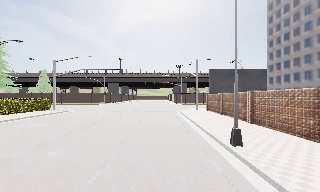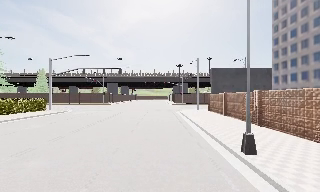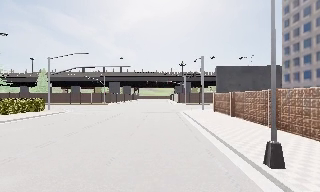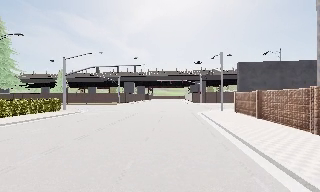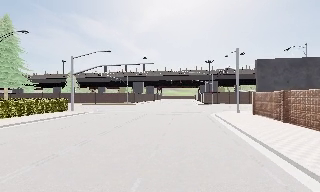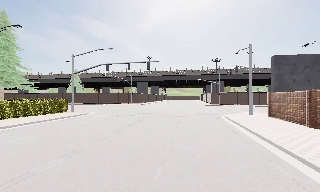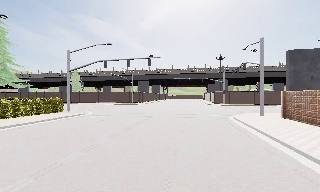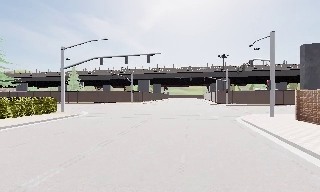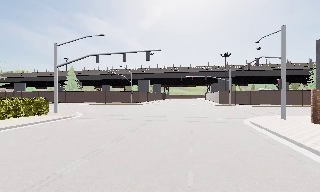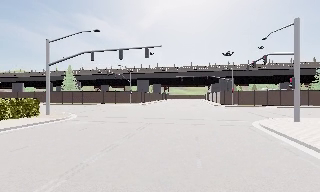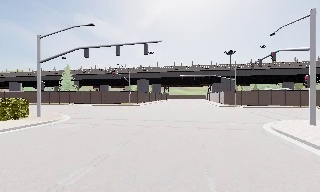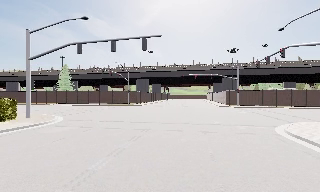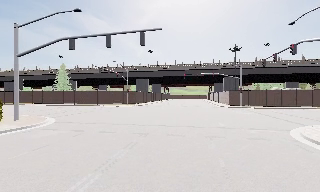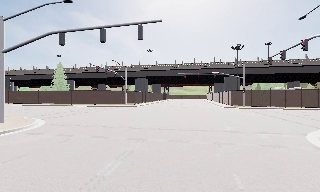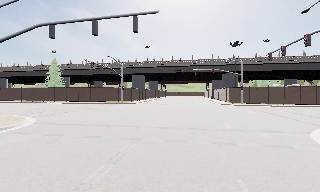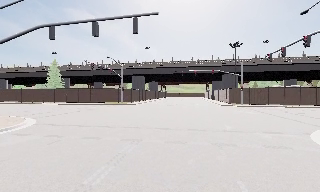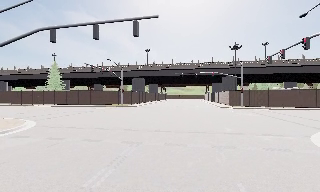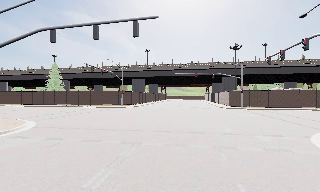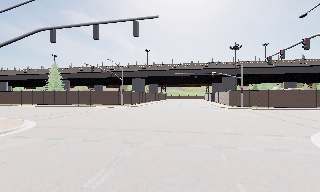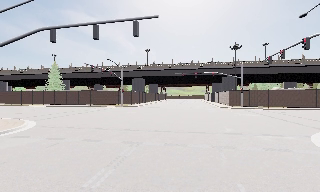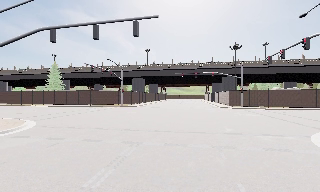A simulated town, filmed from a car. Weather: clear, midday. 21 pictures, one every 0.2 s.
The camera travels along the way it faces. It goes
forward.
0.0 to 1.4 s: The scene slides to the right, as the camera pans about 10 degrees to its left. It travels forward, about 9 m, so what stands in front looms larger.
1.4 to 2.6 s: The camera travels forward, about 7 m, so what stands in front looms larger.
2.6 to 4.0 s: The camera travels forward, about 0.5 m, so what stands in front looms larger. It loses speed.
The film runs forward here.
